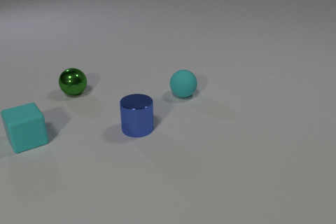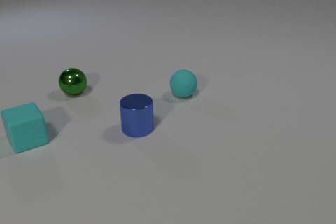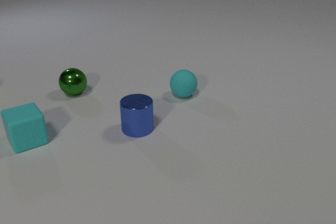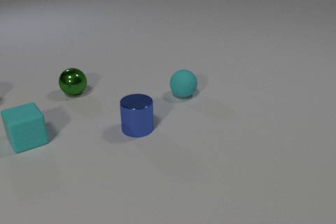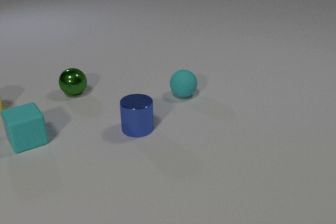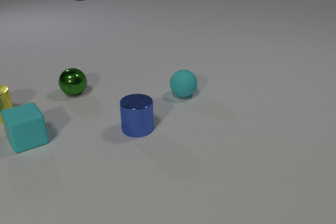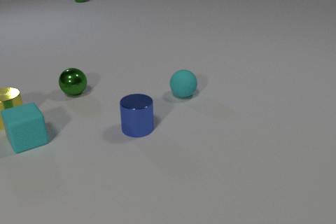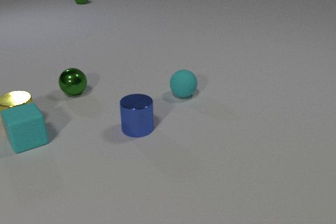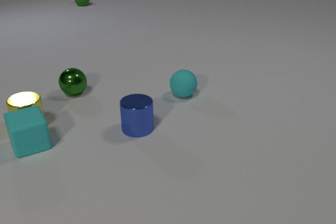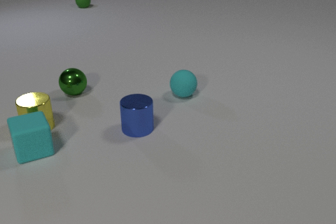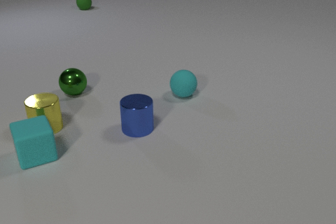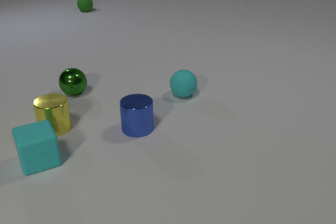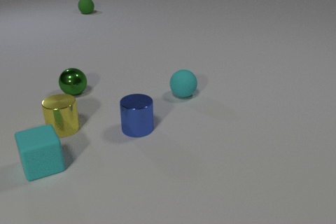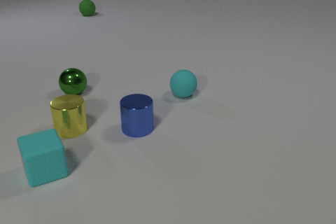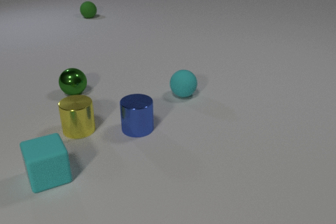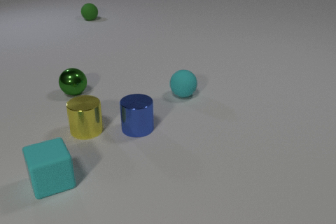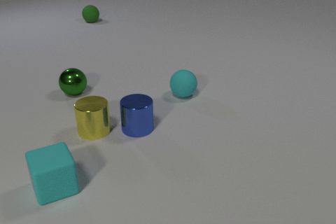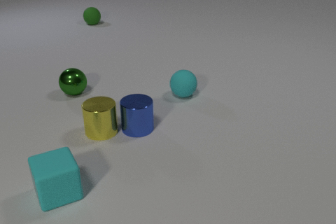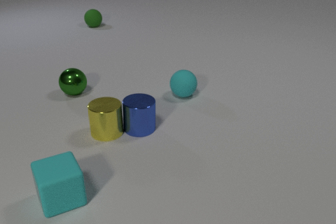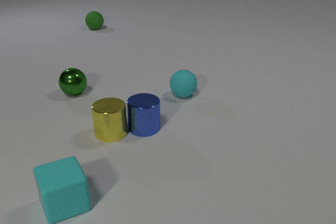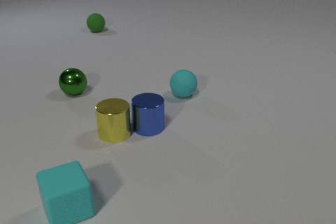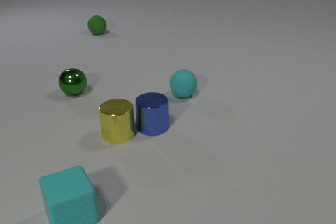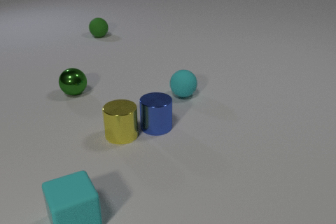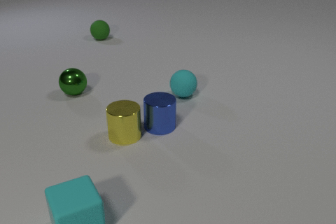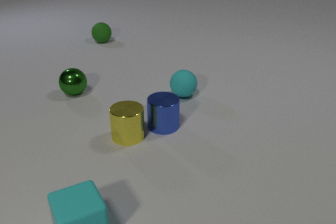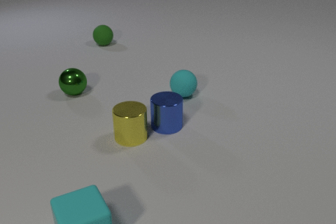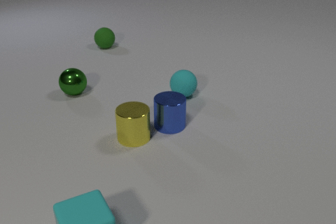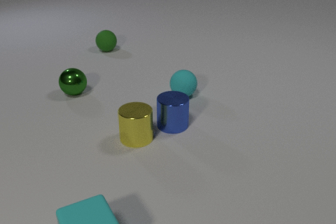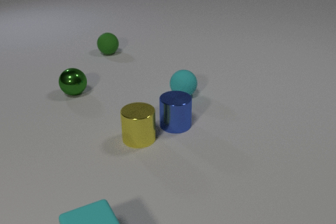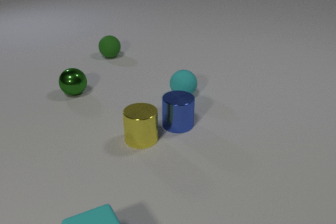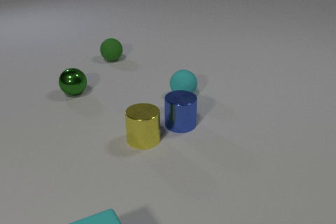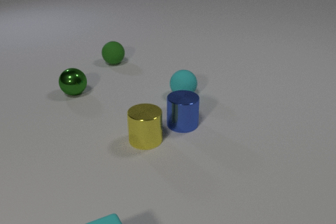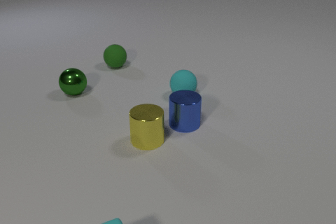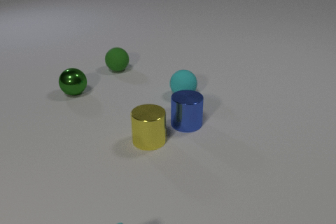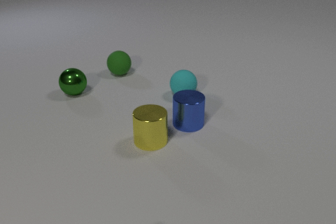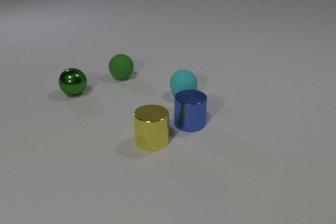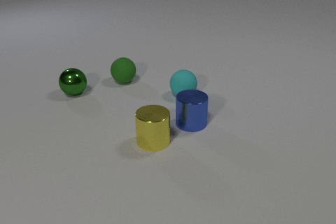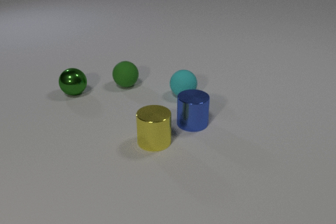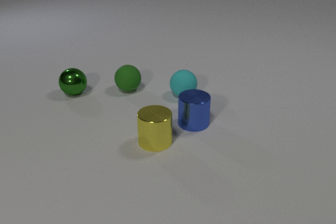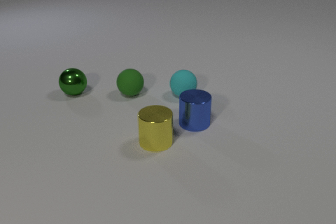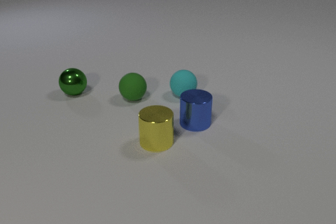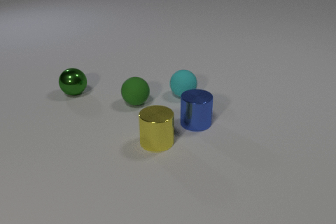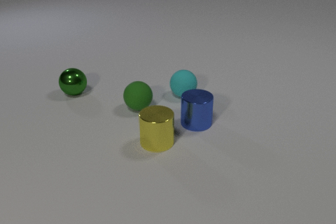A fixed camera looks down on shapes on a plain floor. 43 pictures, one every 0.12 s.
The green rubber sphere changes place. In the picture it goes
toward the camera.
The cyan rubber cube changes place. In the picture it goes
toward the camera.
0.00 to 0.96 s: The yellow metal cylinder comes in at the left edge, slides toward the camera and to the right. The cyan rubber cube slides toward the camera. The green rubber sphere comes in at the top edge, rolls toward the camera. The yellow metal cylinder and the cyan rubber cube collide.
0.96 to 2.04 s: The yellow metal cylinder slides to the right and toward the camera. The cyan rubber cube slides toward the camera. The green rubber sphere rolls toward the camera.
2.04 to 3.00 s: The yellow metal cylinder slides to the right and toward the camera. The cyan rubber cube slides toward the camera. The blue metal cylinder slides to the right. The green rubber sphere rolls toward the camera. The yellow metal cylinder and the blue metal cylinder collide.
3.00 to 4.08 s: The yellow metal cylinder slides to the right and toward the camera. The cyan rubber cube slides toward the camera and to the right, leaves at the bottom edge. The blue metal cylinder slides to the right. The green rubber sphere rolls toward the camera.
4.08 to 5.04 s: The blue metal cylinder slides to the right. The green rubber sphere rolls toward the camera.
Are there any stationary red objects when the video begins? no.
How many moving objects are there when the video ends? 2.
What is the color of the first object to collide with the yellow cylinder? cyan.
